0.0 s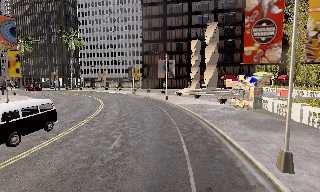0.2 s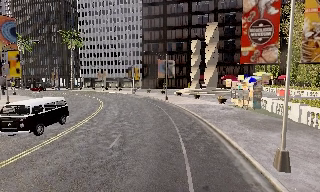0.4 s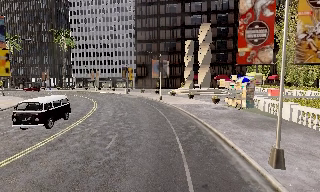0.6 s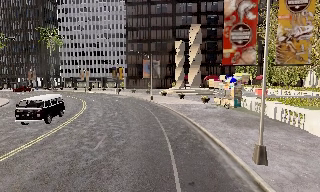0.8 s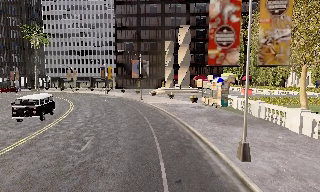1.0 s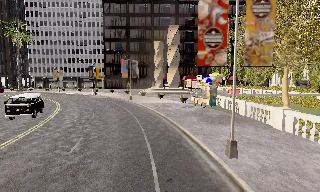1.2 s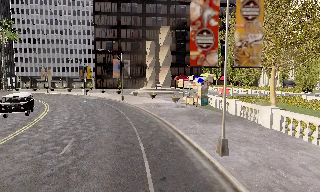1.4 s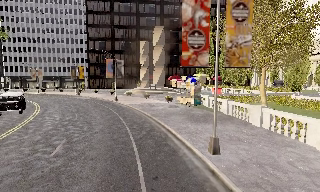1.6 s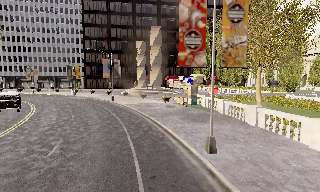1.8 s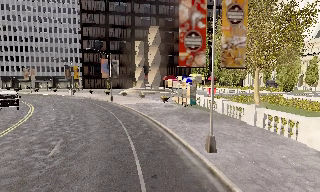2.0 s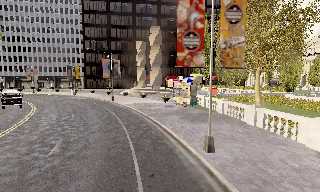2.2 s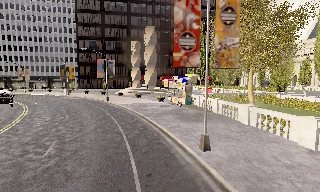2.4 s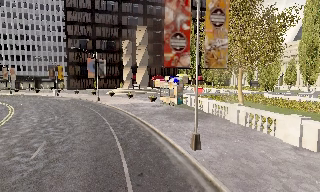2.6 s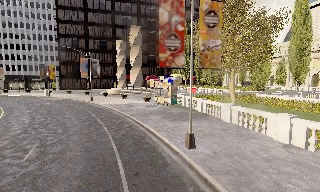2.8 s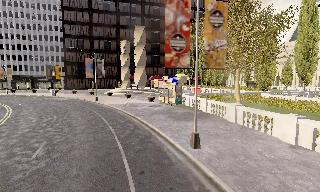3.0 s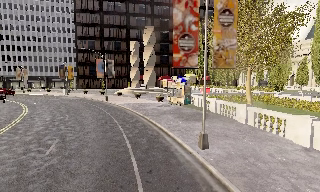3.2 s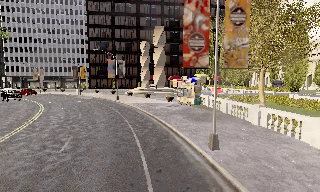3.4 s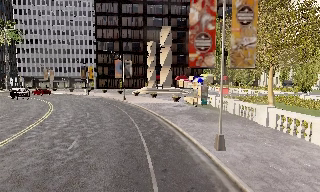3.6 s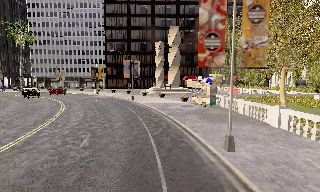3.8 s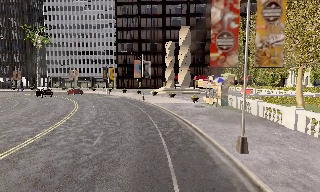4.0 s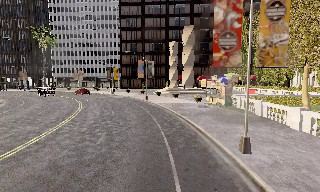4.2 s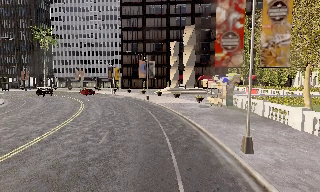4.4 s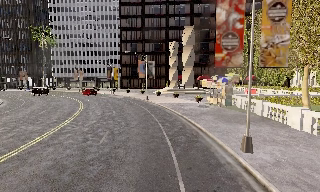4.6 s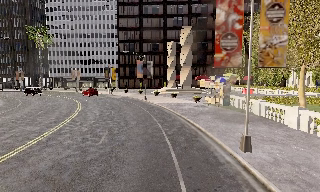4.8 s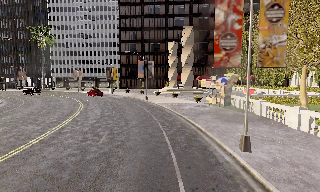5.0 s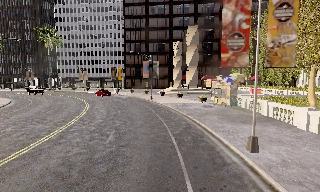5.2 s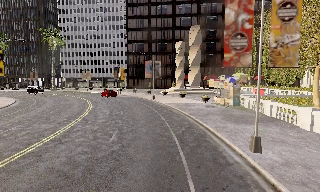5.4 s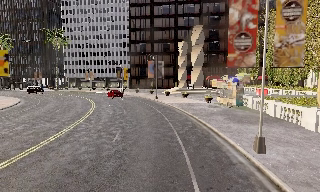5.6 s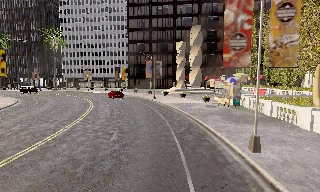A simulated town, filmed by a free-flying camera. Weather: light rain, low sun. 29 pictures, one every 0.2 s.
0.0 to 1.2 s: The scene slides to the left, as the camera pans about 15 degrees to its right.
1.2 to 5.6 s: The scene slides to the right, as the camera pans about 10 degrees to its left. It travels backward, about 1 m, so what stands in front gets smaller.
The film runs backward here.
